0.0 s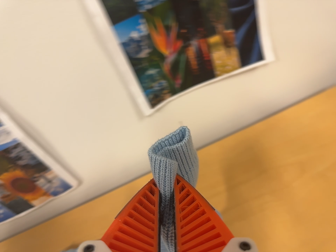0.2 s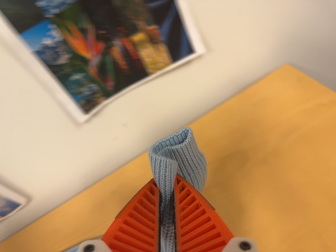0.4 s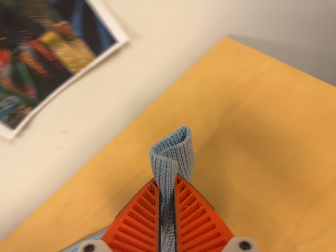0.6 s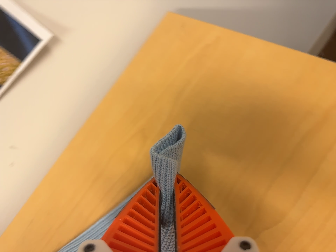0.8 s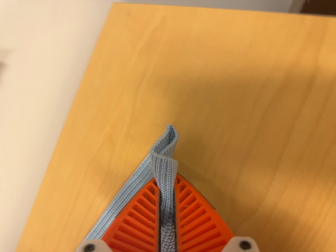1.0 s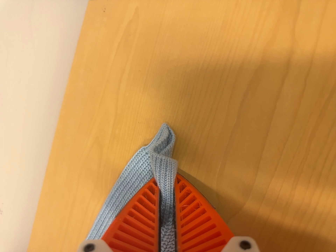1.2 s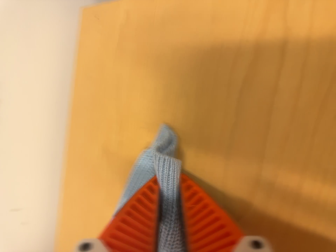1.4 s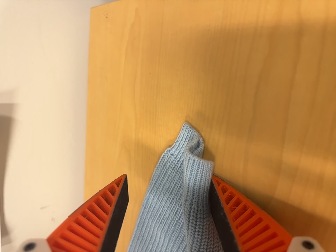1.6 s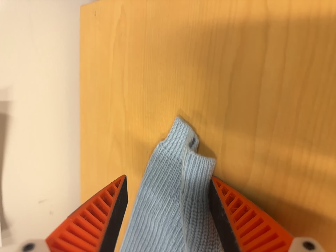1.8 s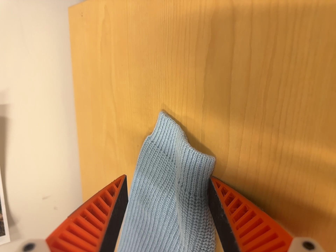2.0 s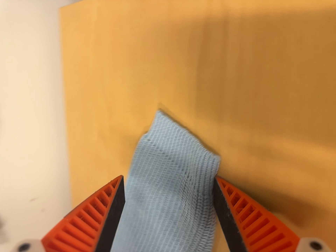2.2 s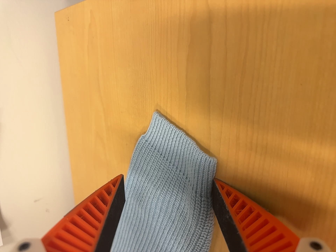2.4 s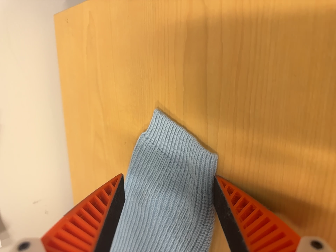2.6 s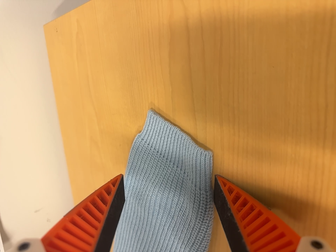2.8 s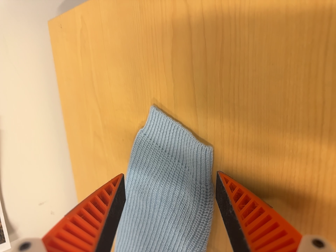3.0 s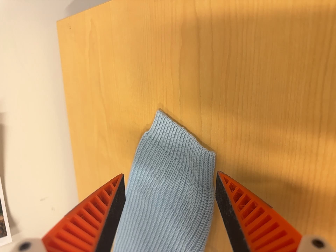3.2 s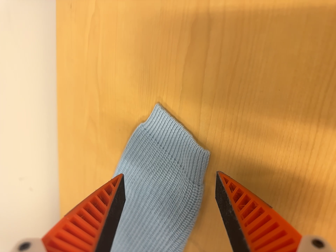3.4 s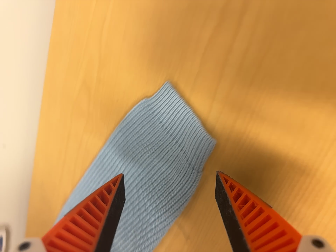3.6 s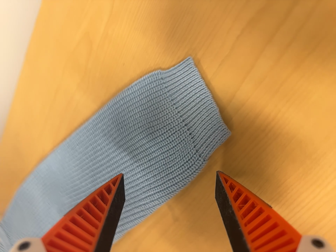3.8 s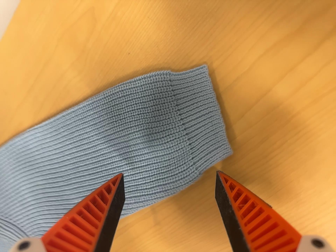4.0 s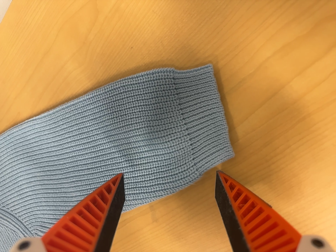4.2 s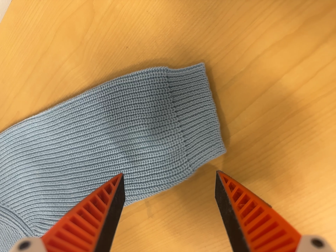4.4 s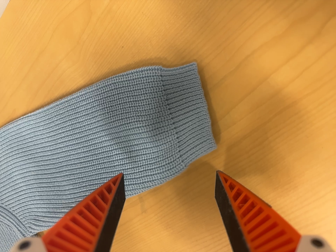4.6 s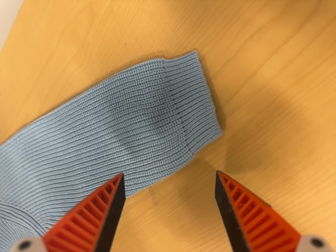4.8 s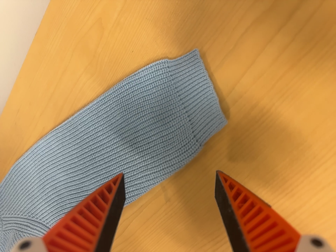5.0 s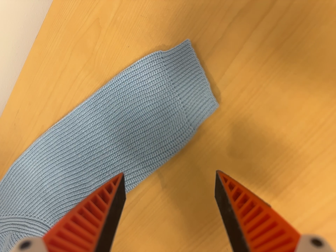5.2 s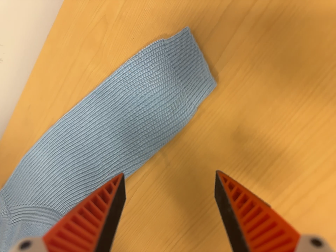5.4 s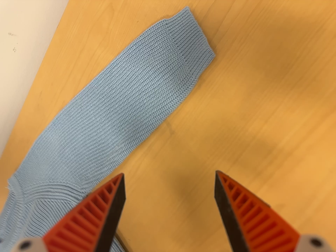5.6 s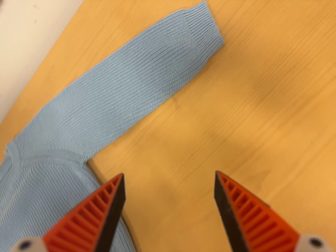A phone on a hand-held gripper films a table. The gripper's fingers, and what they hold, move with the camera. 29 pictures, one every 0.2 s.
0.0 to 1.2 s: The camera travels to its right, about 34 cm, so close, fixed things drift to the left. Its aim tips toward the bottom of its view by about 10 degrees, and the scene shifts upward. It rolls about its line of sight by about 55 degrees, and the scene rotates counterclockwise.
1.2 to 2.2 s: The camera travels backward, about 5 cm, so what stands in front gets smaller. It rolls about its line of sight by about 10 degrees, and the scene rotates counterclockwise.
2.2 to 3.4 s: The camera pans to its right by about 10 degrees. It travels to its left, about 5 cm. It rolls about its line of sight by about 15 degrees, and the scene rotates clockwise.
3.4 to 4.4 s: The camera pans to its right by about 15 degrees. It travels to its left and toward the top of its view, about 8 cm. Its aim tips toward the bottom of its view by about 15 degrees, and the scene shifts upward. It rolls about its line of sight by about 25 degrees, and the scene rotates clockwise.
4.4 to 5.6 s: The camera travels toward the bottom of its view and backward, about 24 cm. Its aim tips toward the top of its view by about 20 degrees.
The film runs backward here.
